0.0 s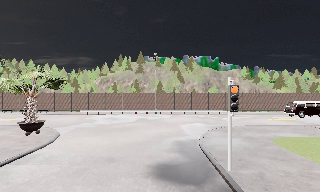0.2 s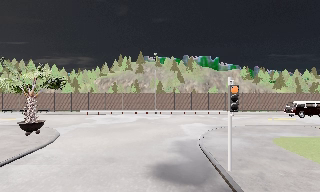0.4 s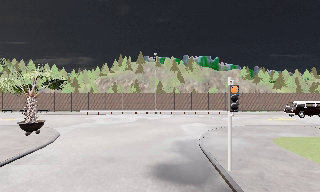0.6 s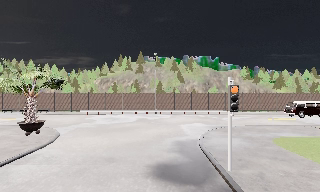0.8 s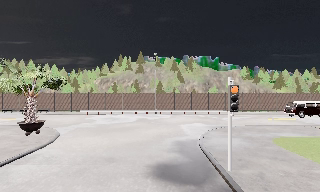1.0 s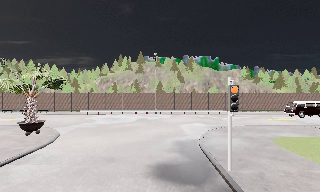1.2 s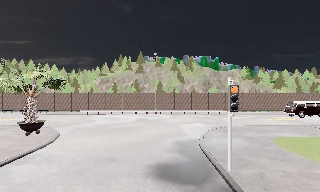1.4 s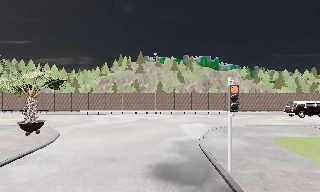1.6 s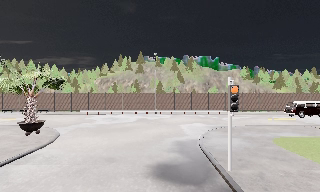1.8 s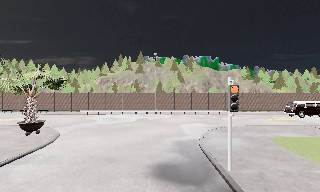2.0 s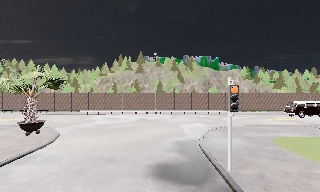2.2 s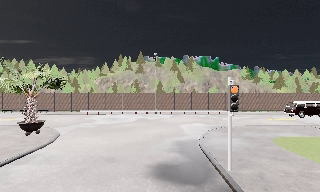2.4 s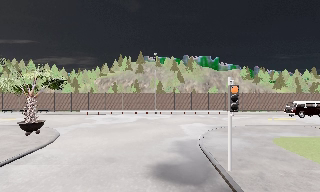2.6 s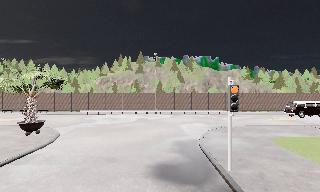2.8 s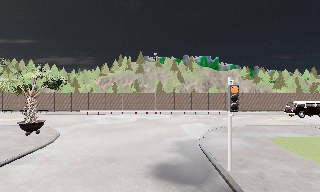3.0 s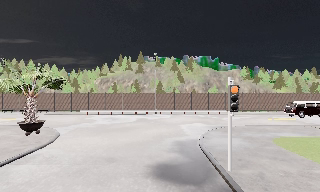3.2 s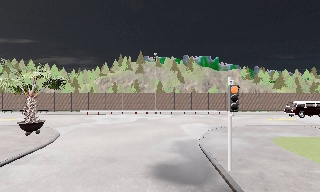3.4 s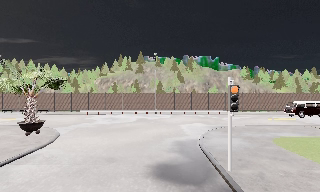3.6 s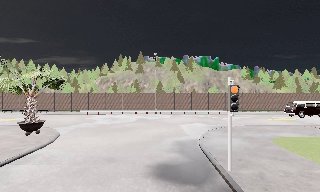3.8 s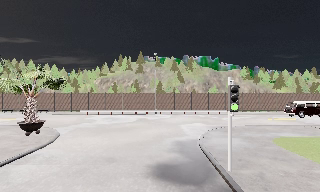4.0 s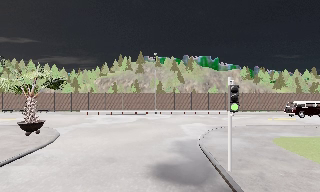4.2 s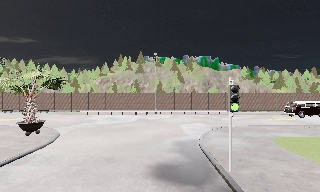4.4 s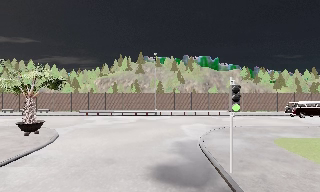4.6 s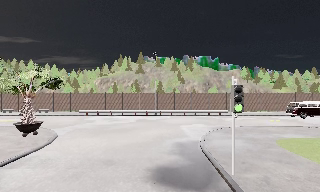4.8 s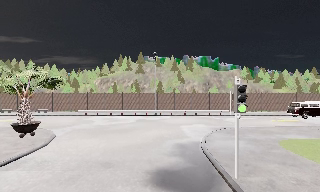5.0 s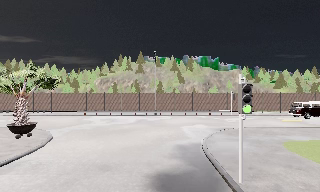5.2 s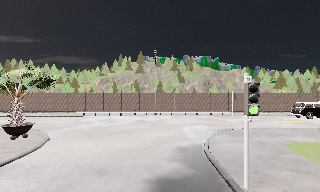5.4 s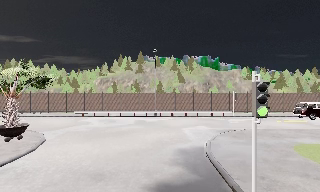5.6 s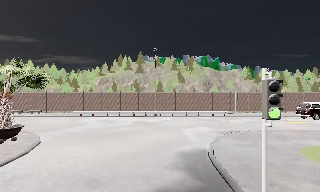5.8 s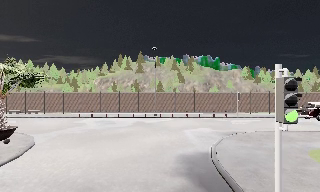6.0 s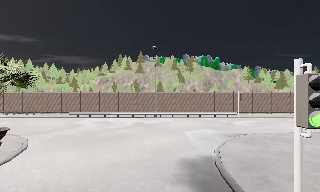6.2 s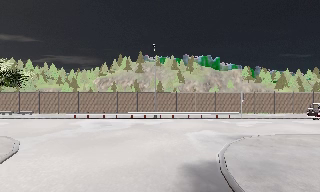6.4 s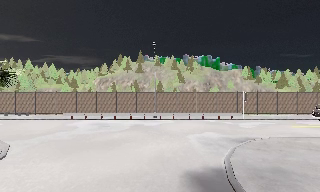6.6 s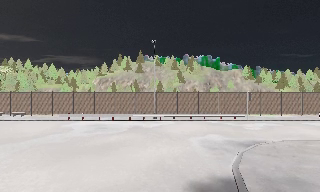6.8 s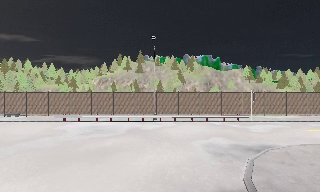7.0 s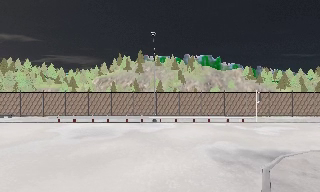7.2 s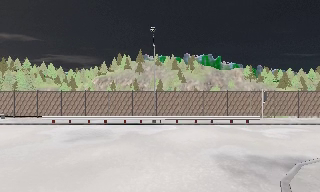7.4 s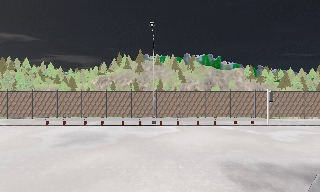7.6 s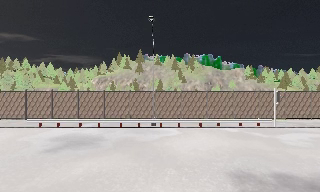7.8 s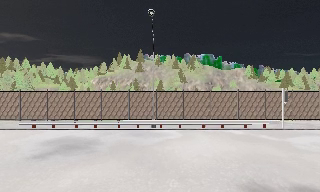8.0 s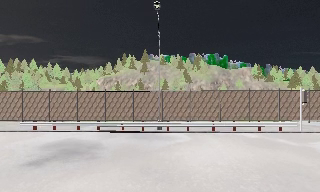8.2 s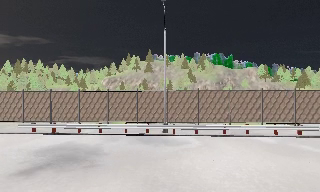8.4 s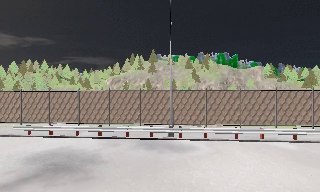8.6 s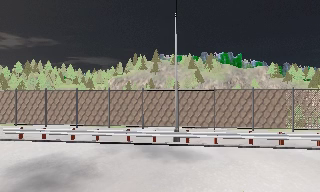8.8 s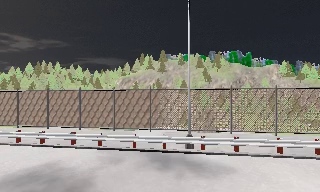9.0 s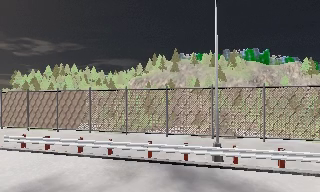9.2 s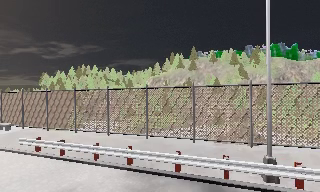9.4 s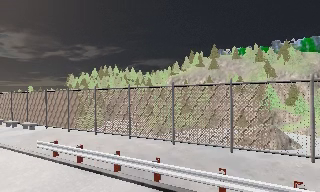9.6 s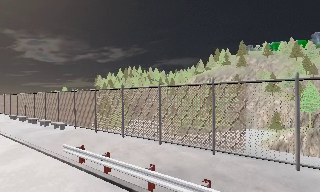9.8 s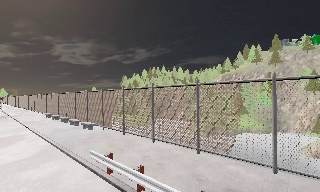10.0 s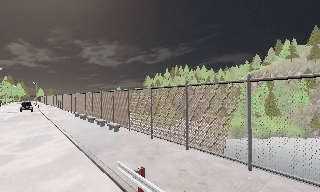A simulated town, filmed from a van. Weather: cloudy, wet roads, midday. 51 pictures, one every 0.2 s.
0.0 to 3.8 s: The camera keeps its place and its aim.
3.8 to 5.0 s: The camera travels forward, about 0.5 m, so what stands in front looms larger. It gains speed.
5.0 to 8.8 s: The camera travels forward, about 14 m, so what stands in front looms larger. It gains speed.
8.8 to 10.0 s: The scene slides to the right, as the camera pans about 40 degrees to its left. It travels forward, about 8 m.
The film runs forward here.
